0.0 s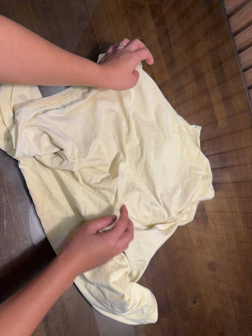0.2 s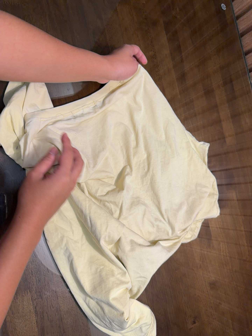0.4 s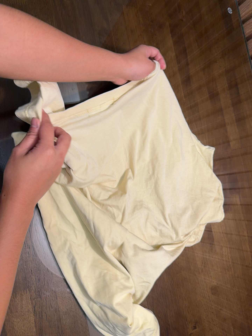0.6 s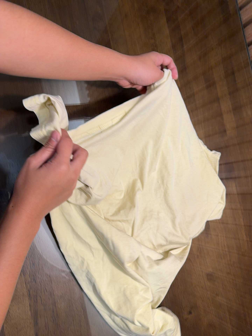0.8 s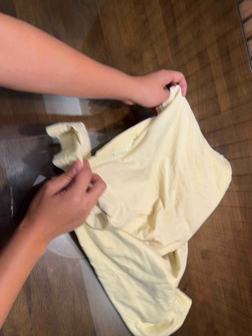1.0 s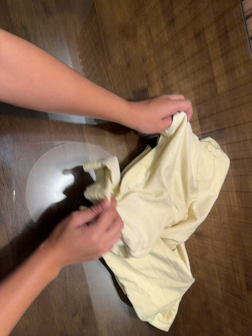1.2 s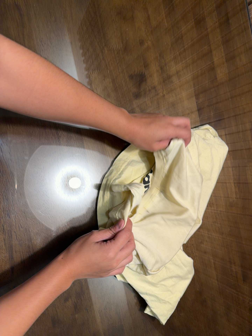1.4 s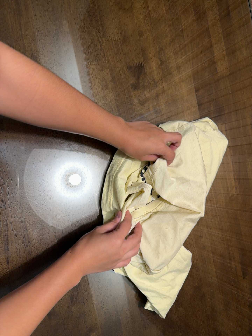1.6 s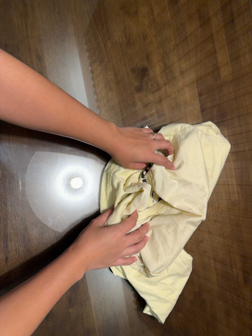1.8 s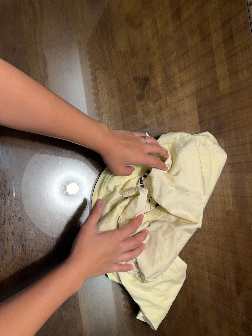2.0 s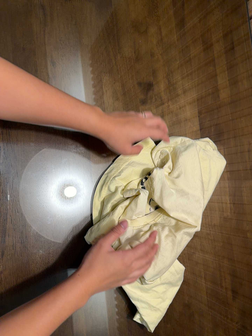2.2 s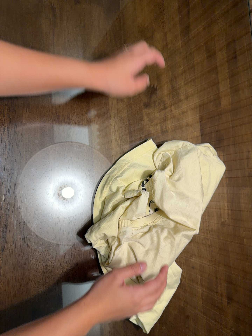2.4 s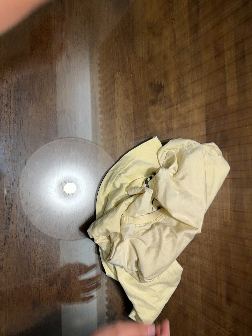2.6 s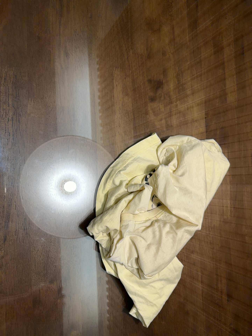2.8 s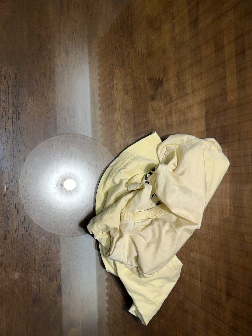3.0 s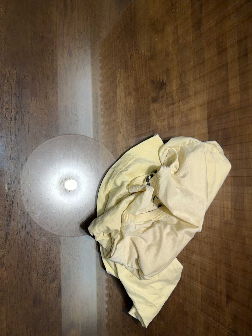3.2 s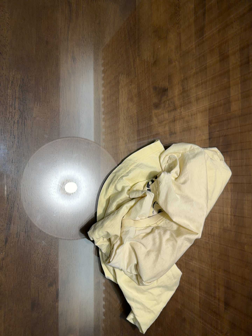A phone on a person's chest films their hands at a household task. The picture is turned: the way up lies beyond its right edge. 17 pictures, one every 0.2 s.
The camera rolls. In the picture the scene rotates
clockwise.
0.0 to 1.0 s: The camera travels toward the bottom of its view, about 8 cm, so close, fixed things drift upward.
1.0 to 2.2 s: The camera travels toward the bottom of its view, about 7 cm. It rolls about its line of sight by about 10 degrees, and the scene rotates clockwise.
2.2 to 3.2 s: The camera shifts only a little, or ends up much as it began.
The film runs backward here.
